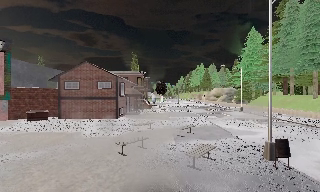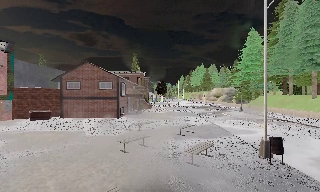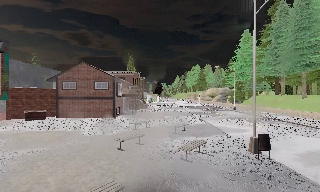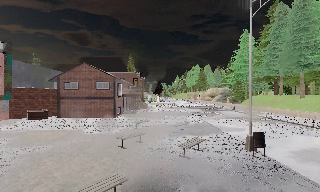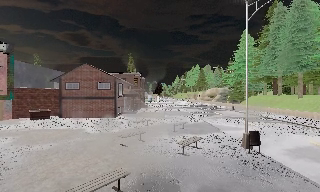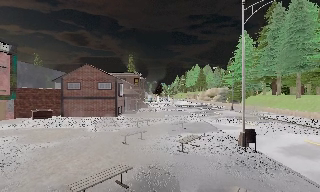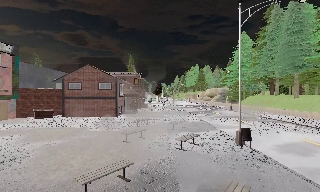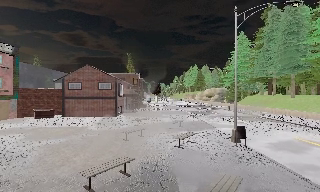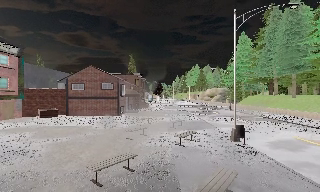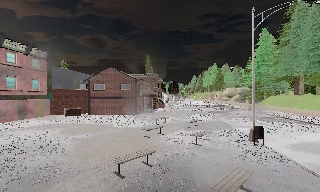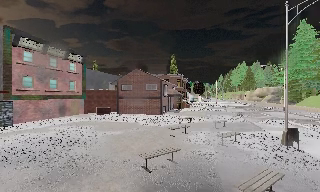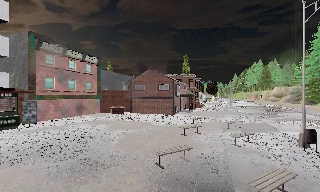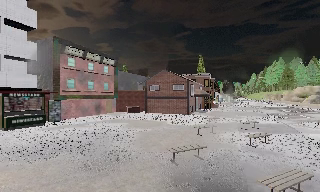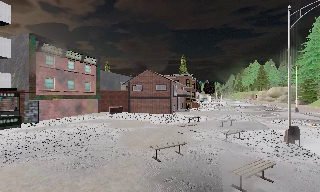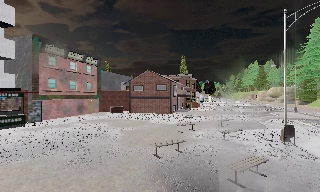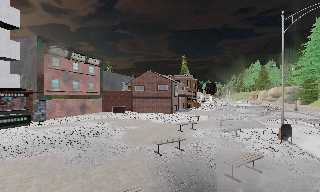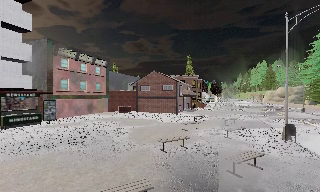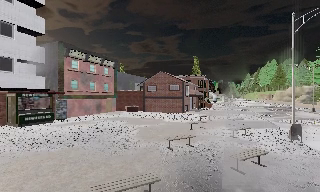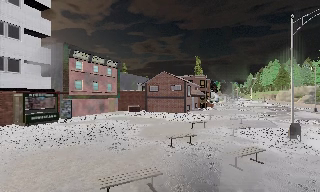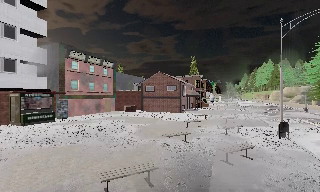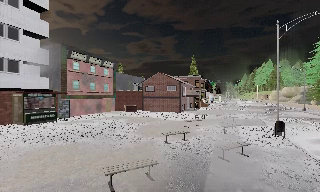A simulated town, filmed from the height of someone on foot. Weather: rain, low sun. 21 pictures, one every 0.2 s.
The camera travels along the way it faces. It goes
backward.
0.0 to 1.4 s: The camera travels backward, about 2 m, so what stands in front gets smaller.
1.4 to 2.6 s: The camera swings to its left by about 20 degrees, and the scene slides to the right. It travels backward, about 2 m, so what stands in front gets smaller.
2.6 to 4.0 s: The camera travels backward, about 2 m, so what stands in front gets smaller.
The film runs backward here.
